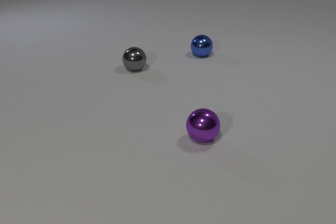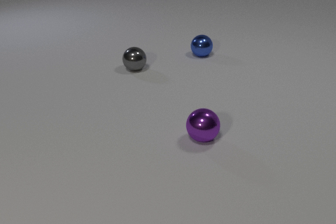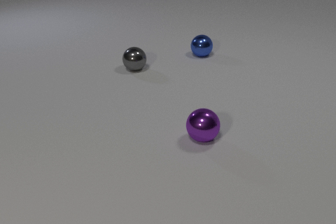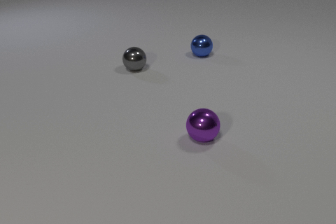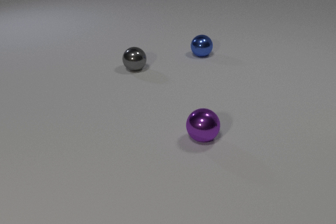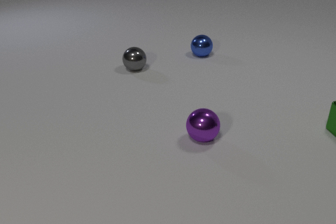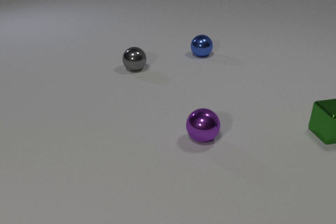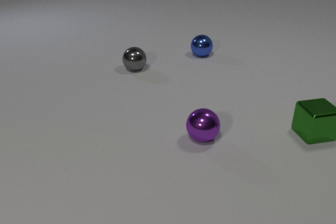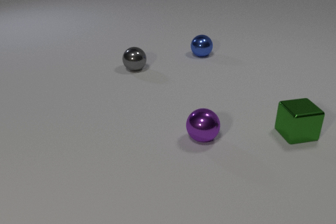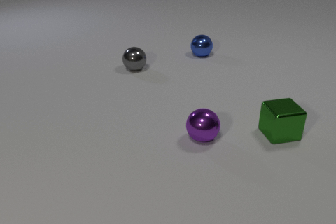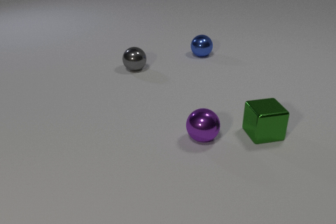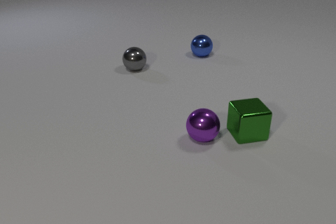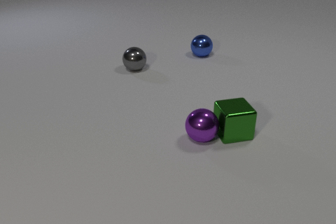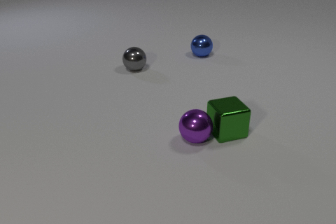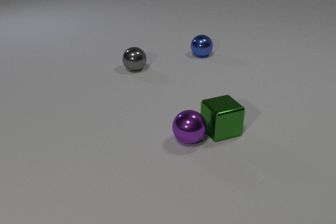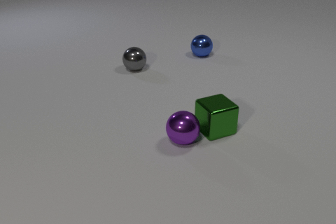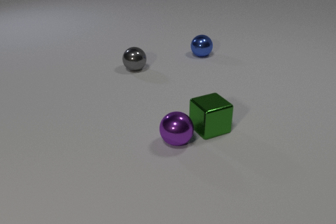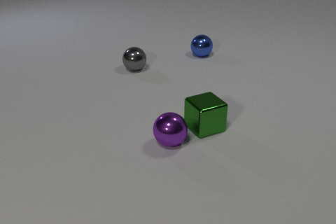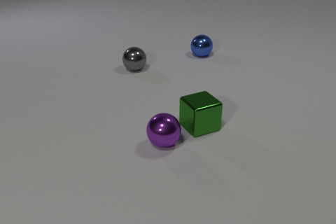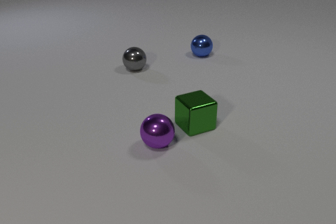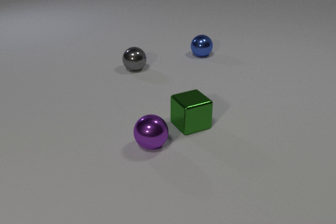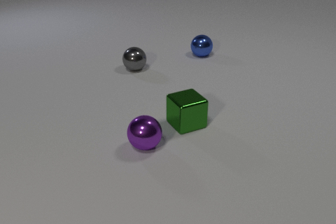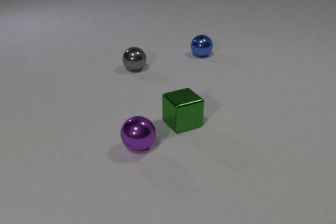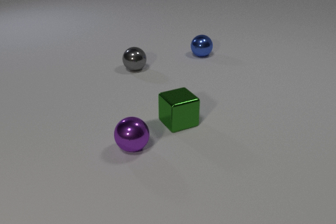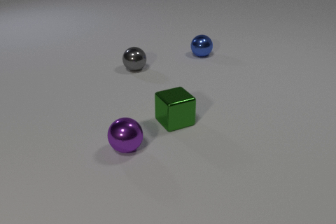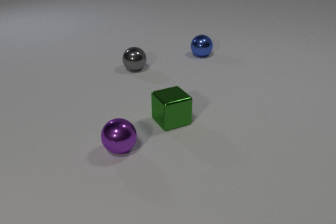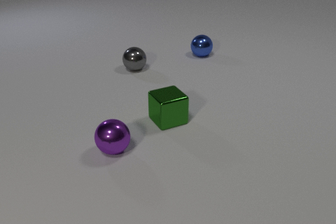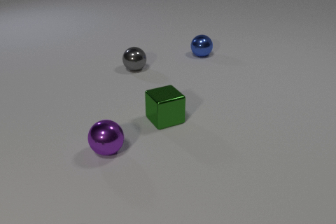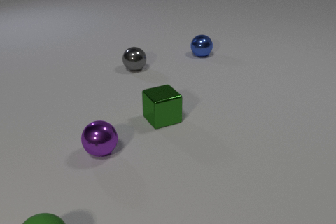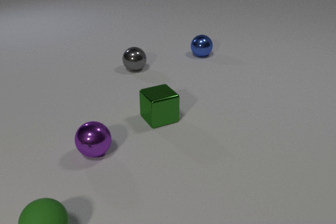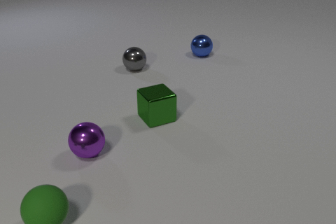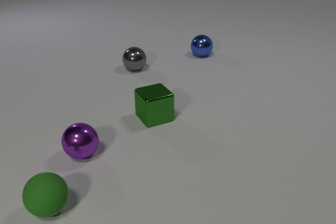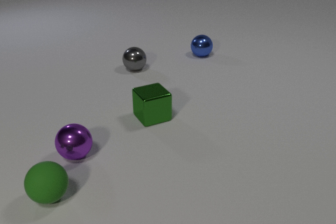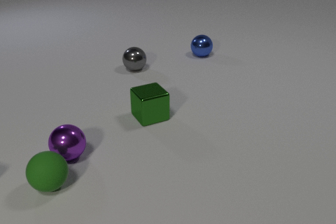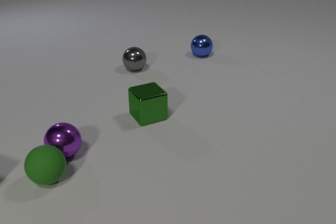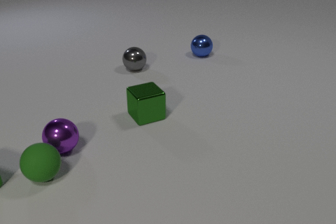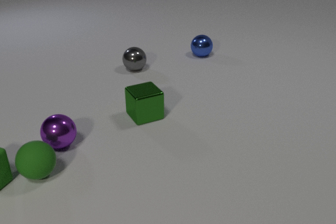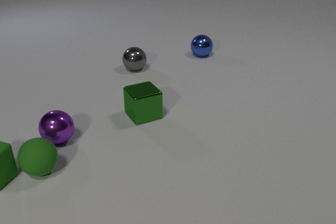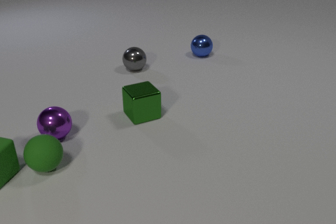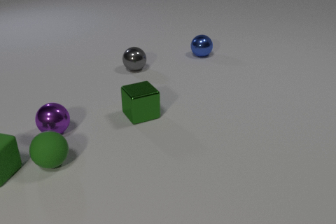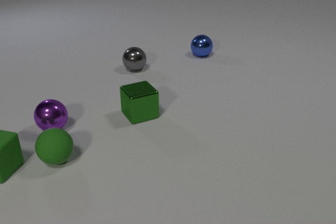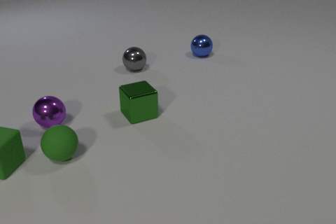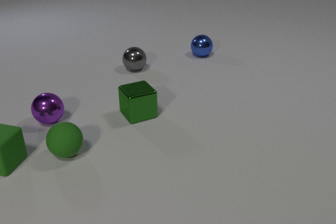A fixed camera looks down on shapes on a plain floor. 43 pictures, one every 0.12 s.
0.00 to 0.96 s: The green metal cube comes in at the right edge, slides to the left and toward the camera.
0.96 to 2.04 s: The green metal cube slides to the left. The purple metal sphere rolls to the left. The green metal cube and the purple metal sphere collide.
2.04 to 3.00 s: The green metal cube slides to the left. The purple metal sphere rolls to the left.
3.00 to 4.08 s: The green metal cube slides to the left and away from the camera. The purple metal sphere rolls to the left. The green rubber sphere comes in at the bottom edge, rolls away from the camera. The purple metal sphere and the green rubber sphere collide.
4.08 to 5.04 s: The green metal cube slides to the left. The purple metal sphere rolls away from the camera. The green rubber sphere rolls away from the camera and to the right. The green rubber cube comes in at the left edge, slides away from the camera and to the right. The green rubber sphere and the green rubber cube collide.
What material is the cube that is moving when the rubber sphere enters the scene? metal.
How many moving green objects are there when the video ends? 3.
Are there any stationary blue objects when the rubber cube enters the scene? yes.
